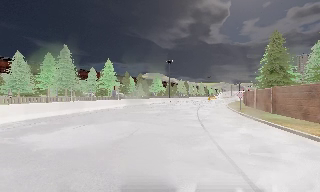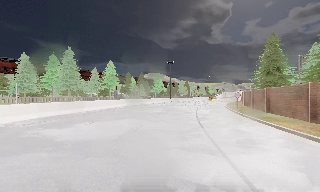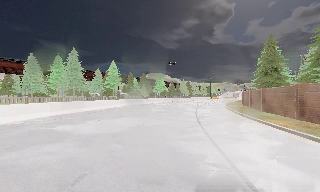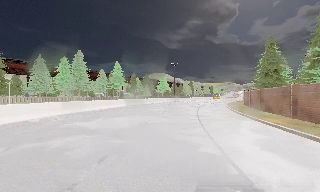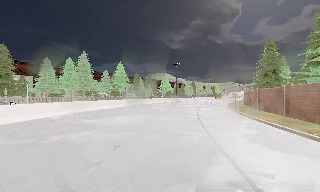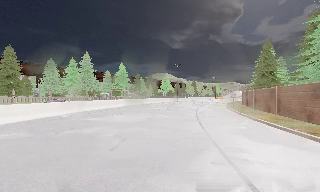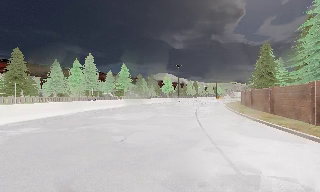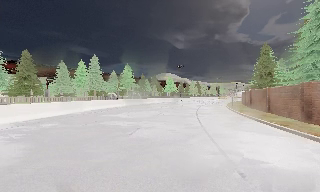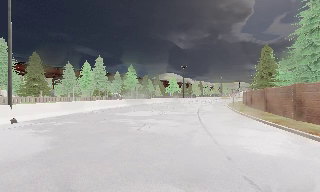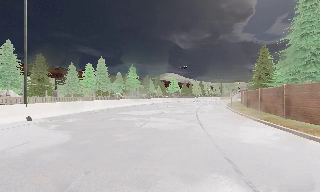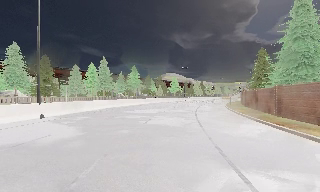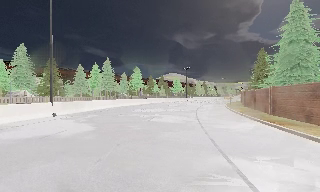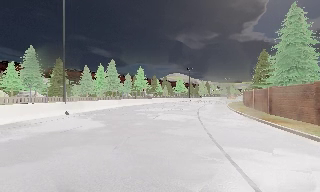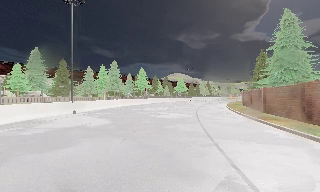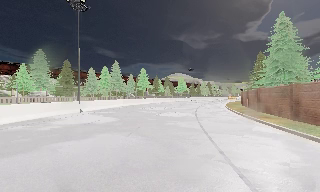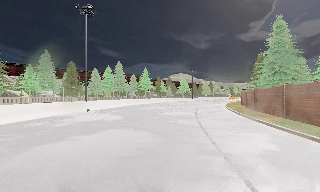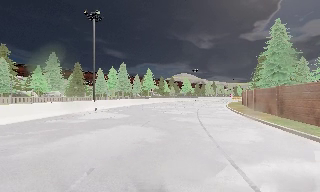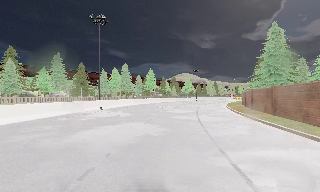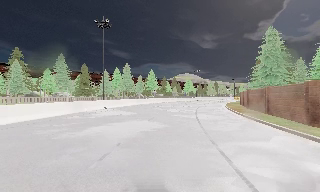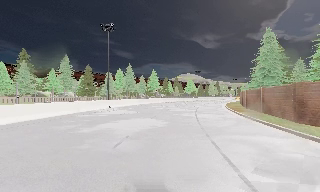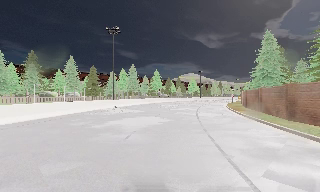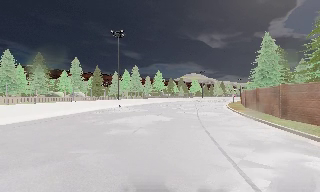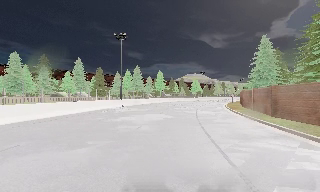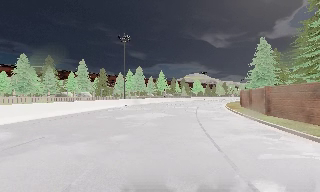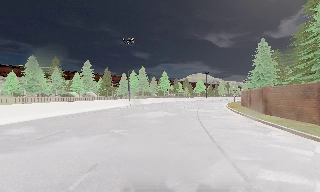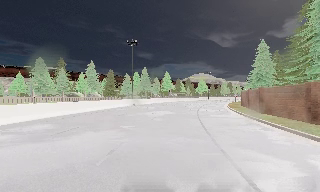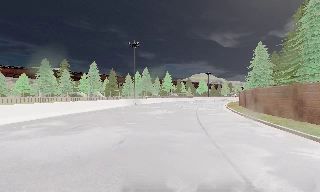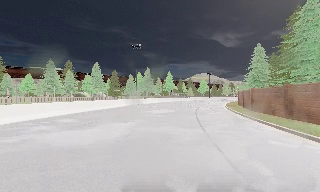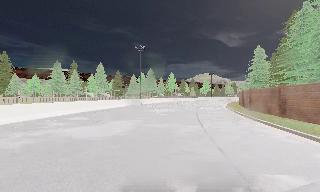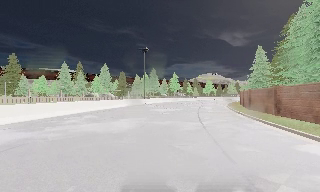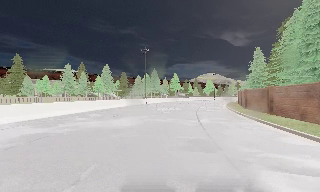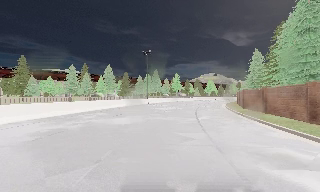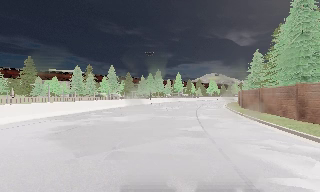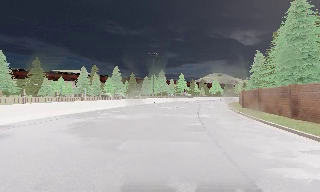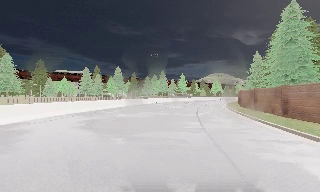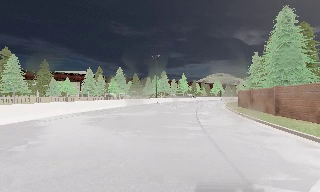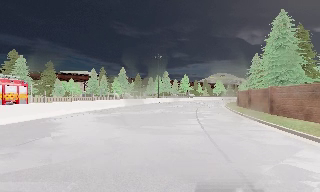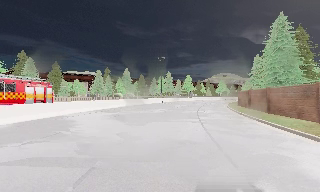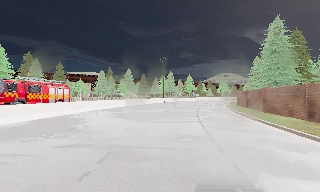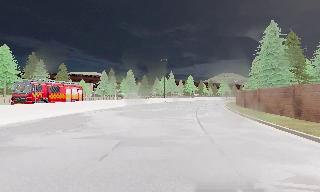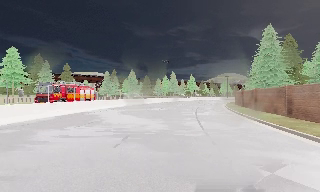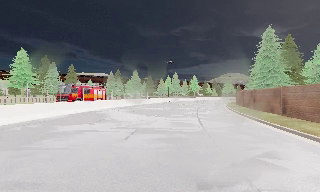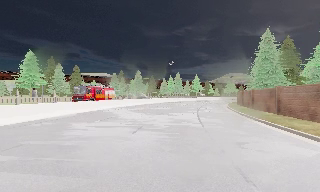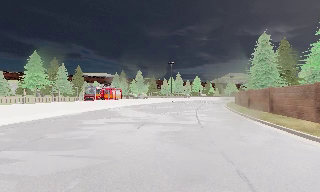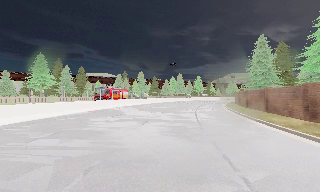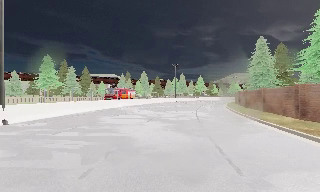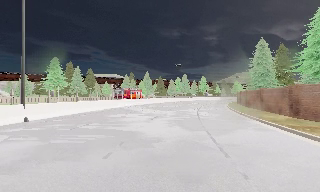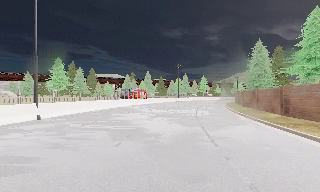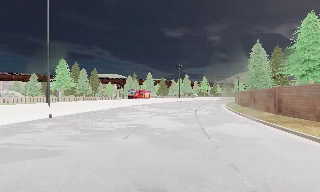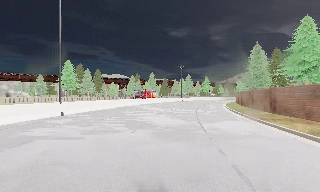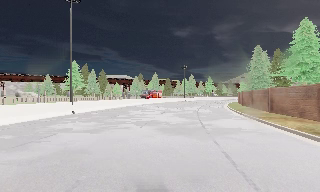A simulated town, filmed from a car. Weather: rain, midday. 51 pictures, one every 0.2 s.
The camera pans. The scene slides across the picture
to the right.
The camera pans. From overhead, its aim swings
counterclockwise.
0.0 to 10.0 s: The camera swings to its left by about 35 degrees, and the scene slides to the right. It travels backward, about 50 m.
The film runs backward here.
